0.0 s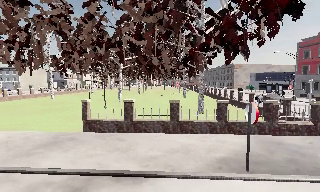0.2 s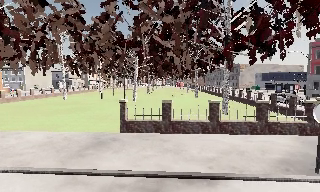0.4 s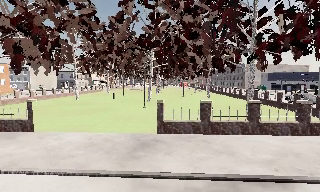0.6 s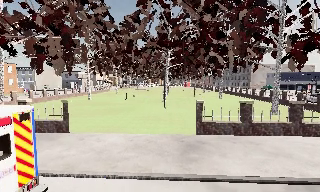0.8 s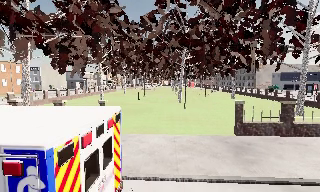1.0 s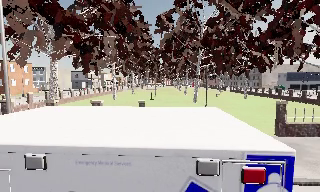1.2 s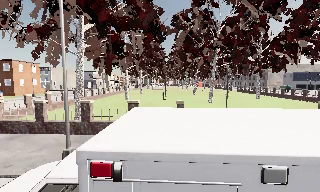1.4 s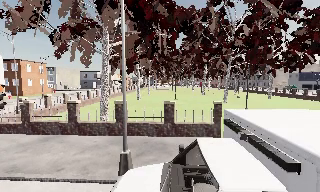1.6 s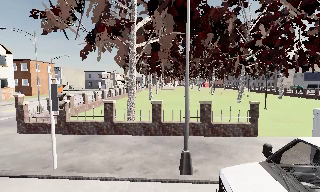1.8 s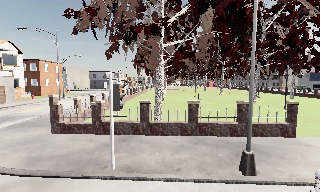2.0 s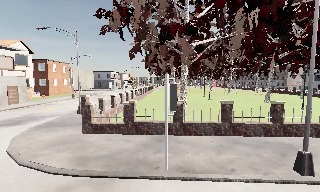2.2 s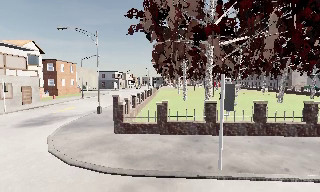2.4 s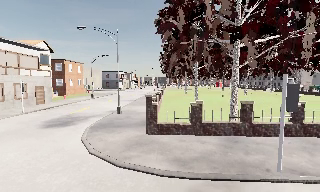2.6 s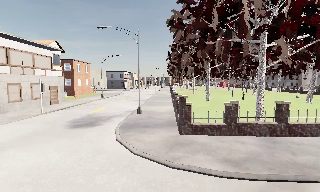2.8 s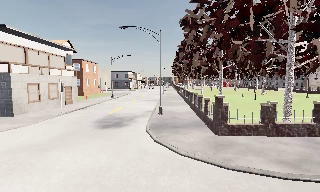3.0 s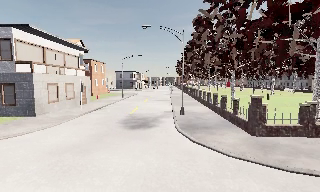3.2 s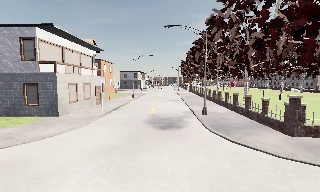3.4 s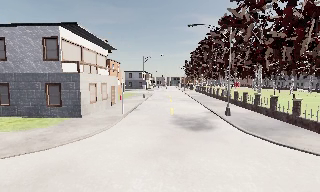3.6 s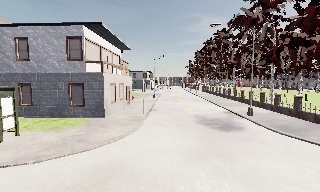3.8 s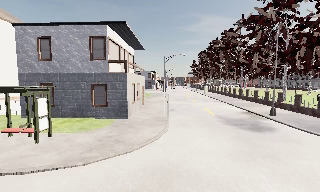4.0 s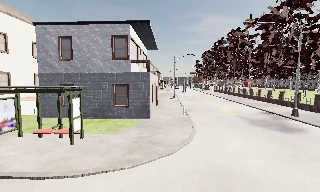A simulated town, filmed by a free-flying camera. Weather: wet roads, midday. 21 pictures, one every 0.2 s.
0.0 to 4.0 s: The camera travels to its left, about 40 m, so close, fixed things drift to the right.
The film runs backward here.
